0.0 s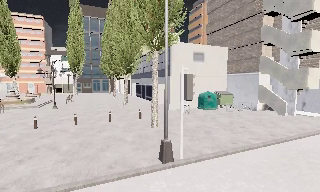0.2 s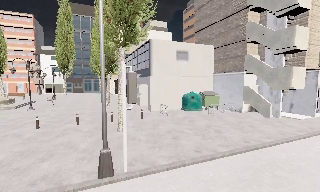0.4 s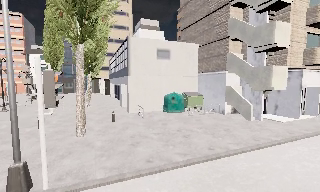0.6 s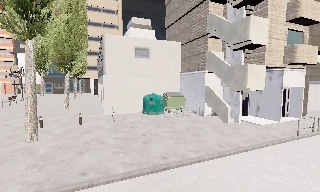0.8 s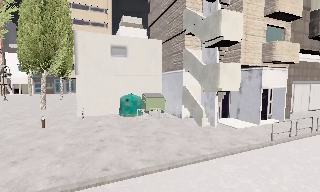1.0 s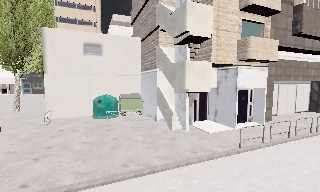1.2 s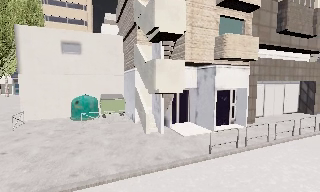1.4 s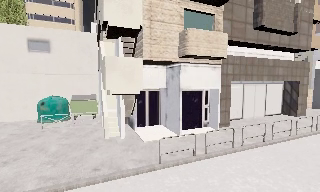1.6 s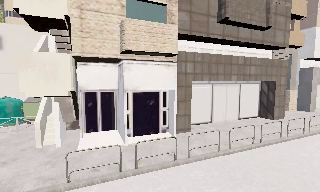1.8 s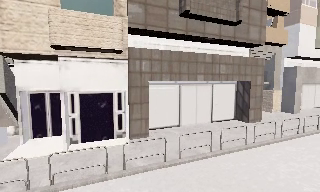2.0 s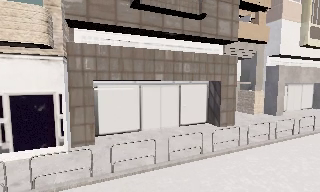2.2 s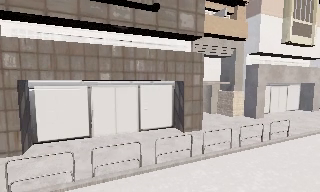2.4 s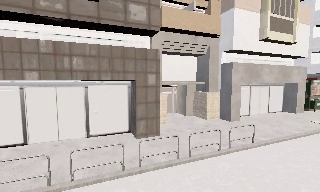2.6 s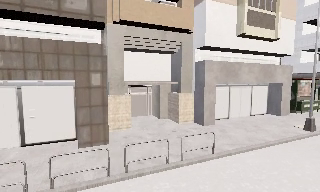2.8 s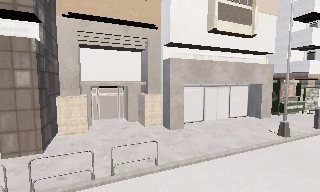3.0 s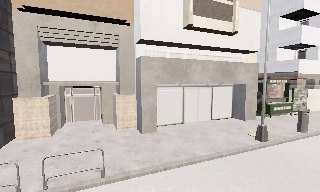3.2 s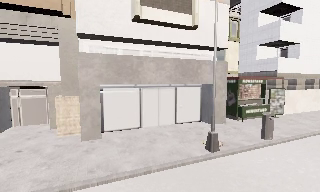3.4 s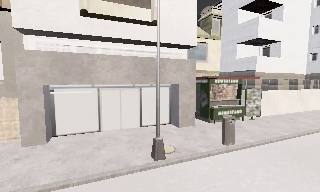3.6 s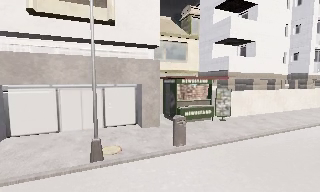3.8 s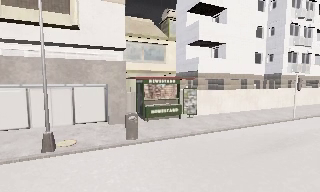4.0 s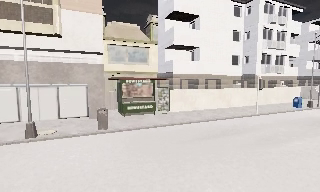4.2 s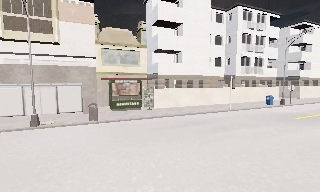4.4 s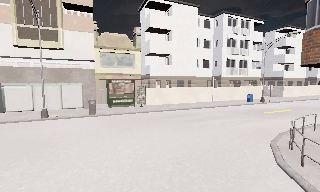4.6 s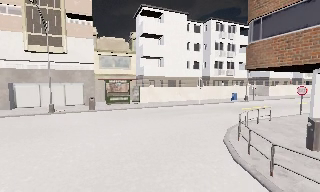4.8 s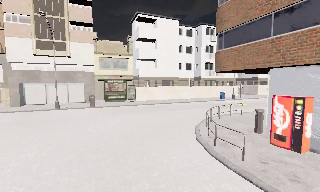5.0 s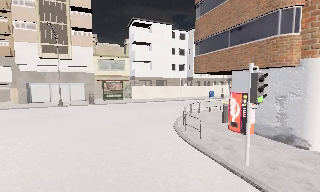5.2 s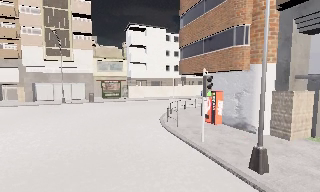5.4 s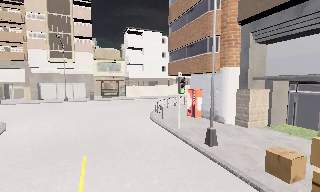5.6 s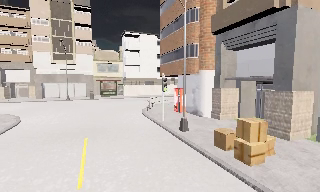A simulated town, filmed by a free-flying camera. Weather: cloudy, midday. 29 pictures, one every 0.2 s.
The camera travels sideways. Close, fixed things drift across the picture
to the left.
0.0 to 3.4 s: The camera travels to its right and forward, about 35 m, so close, fixed things drift to the left.
3.4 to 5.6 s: The camera travels backward and to its right, about 20 m, so what stands in front gets smaller.
The film runs forward here.
